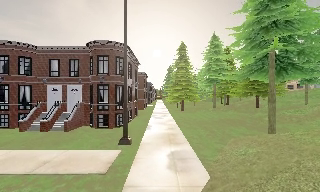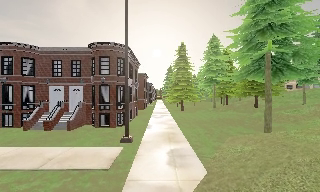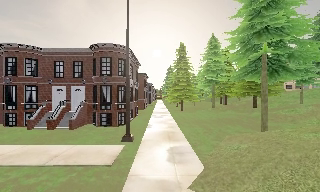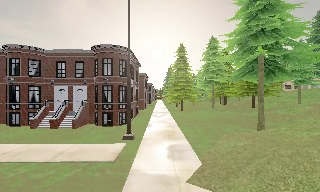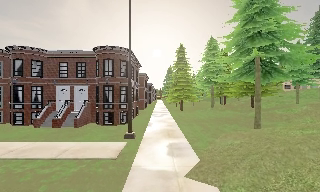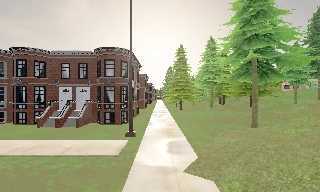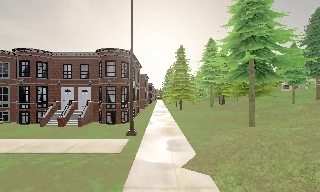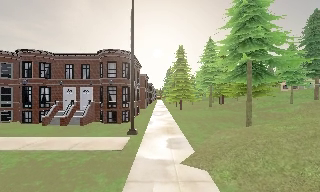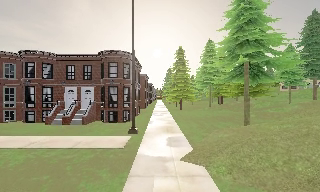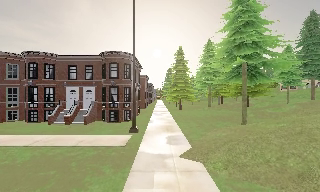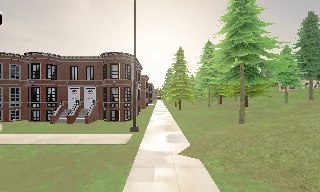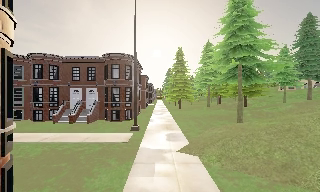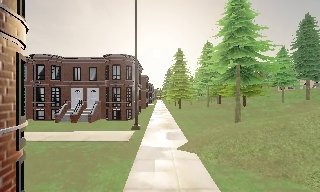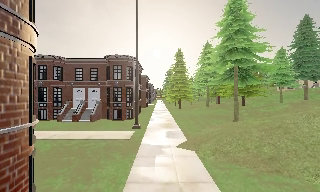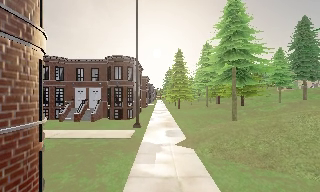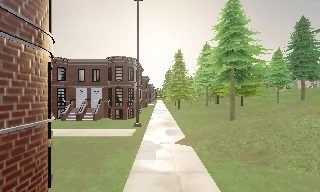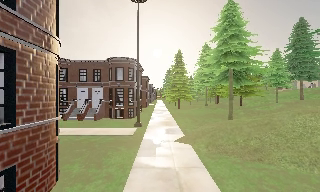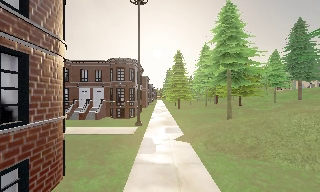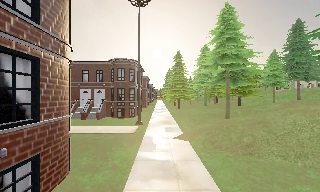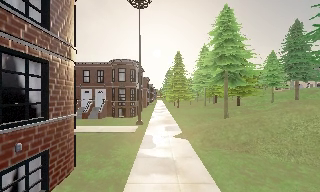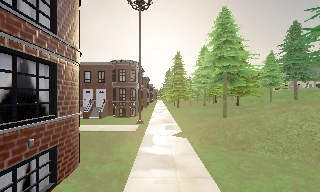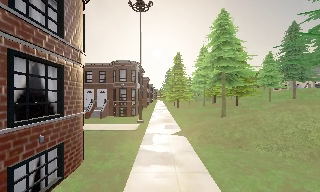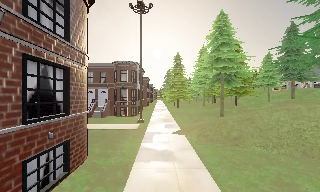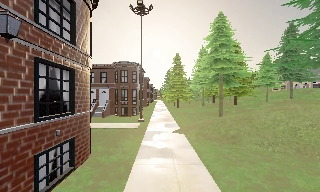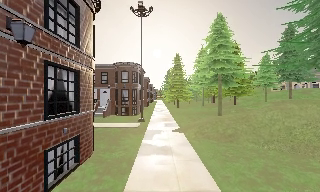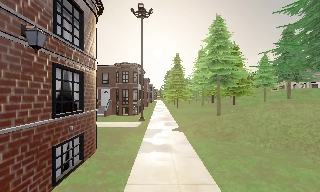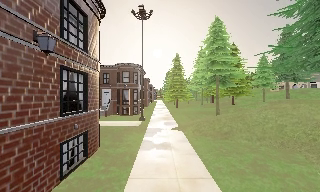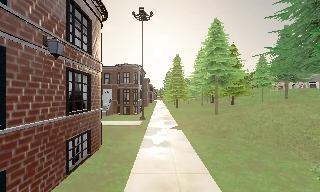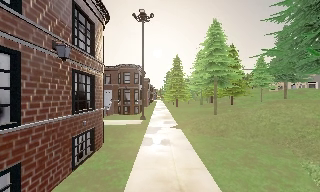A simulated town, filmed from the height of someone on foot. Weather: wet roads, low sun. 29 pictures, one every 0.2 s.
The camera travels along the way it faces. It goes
backward.
0.0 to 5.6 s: The camera travels backward, about 9 m, so what stands in front gets smaller.
The film runs backward here.
